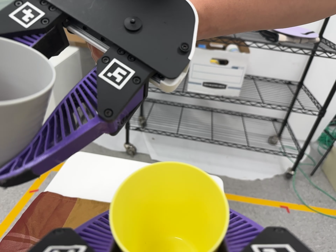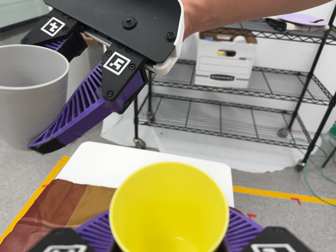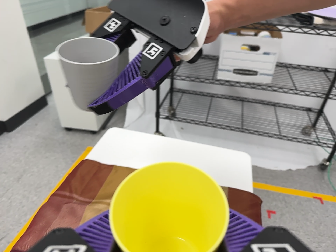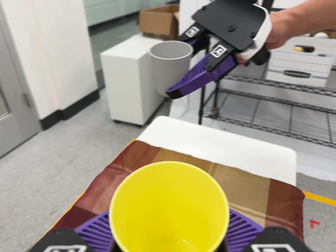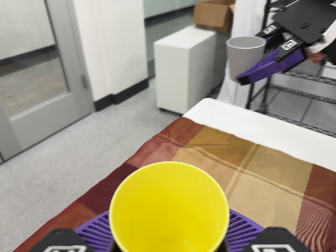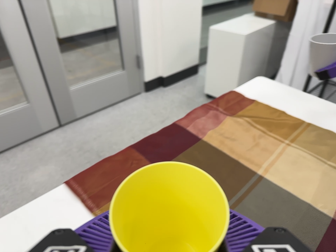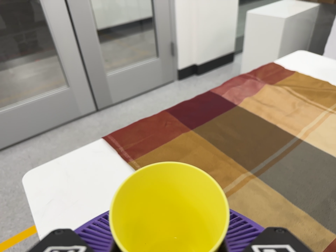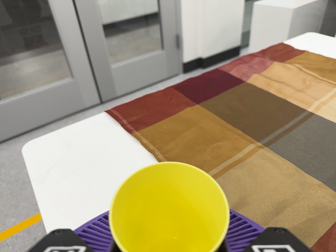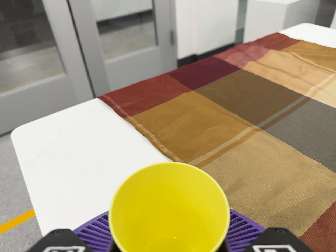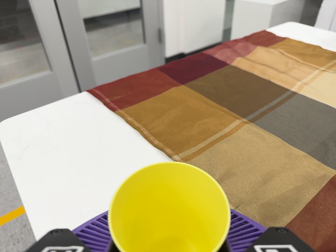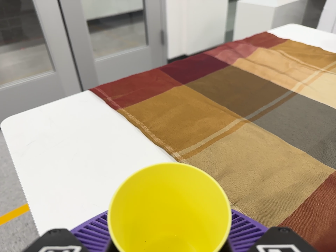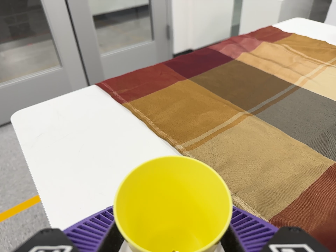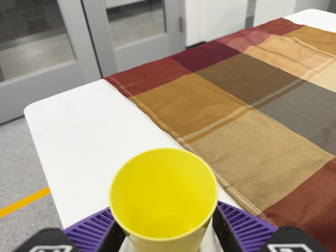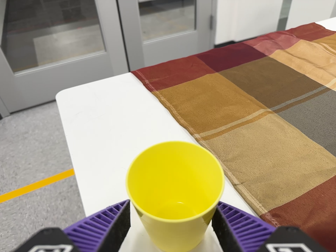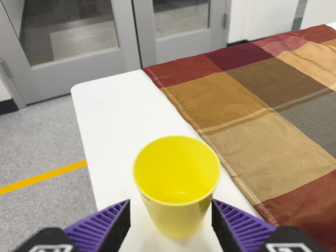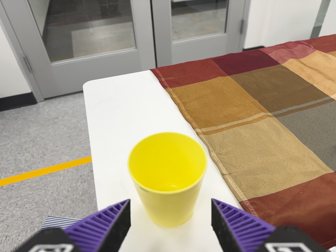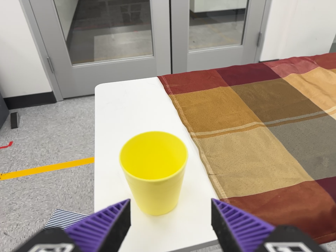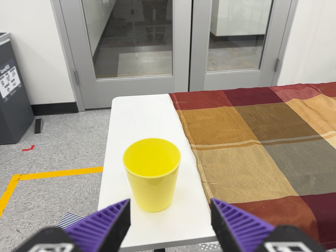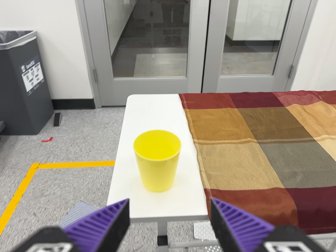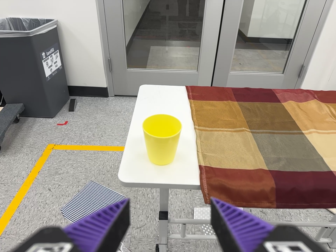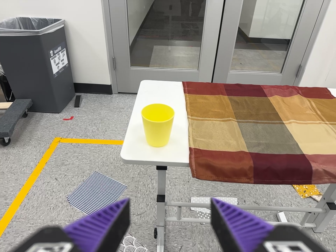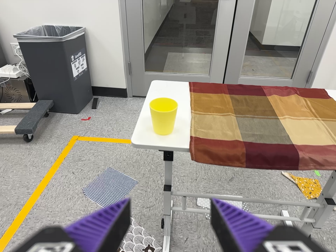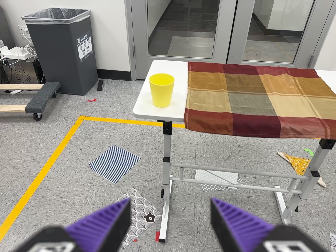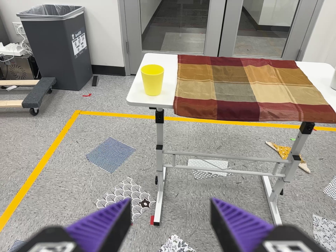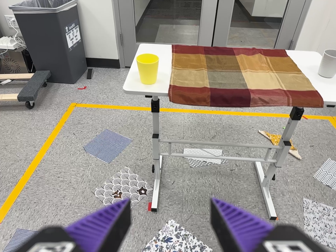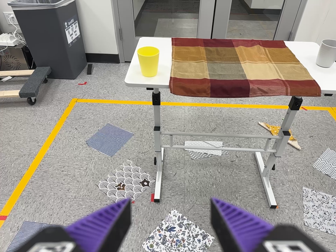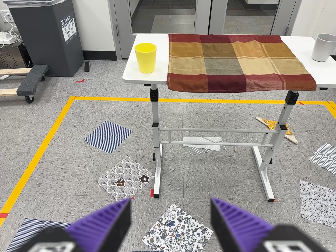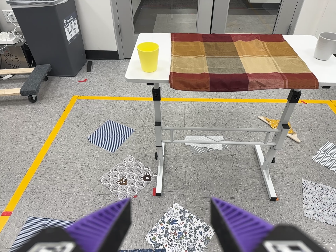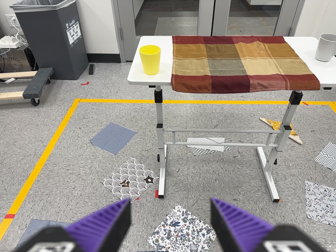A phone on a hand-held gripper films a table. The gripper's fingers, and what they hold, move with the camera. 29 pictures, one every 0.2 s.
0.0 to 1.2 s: The scene slides to the right, as the camera pans about 45 degrees to its left. It travels toward the bottom of its view and backward, about 30 cm, so close, fixed things drift upward. It rolls about its line of sight by about 20 degrees, and the scene rotates clockwise.
1.2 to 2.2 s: The camera travels toward the bottom of its view, about 9 cm, so close, fixed things drift upward.
2.2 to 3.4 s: The camera pans to its left by about 20 degrees. It travels backward and to its right, about 18 cm, so what stands in front gets smaller. It rolls about its line of sight by about 20 degrees, and the scene rotates clockwise.
3.4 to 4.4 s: The camera pans to its left by about 10 degrees. It travels backward, about 40 cm, so what stands in front gets smaller. It rolls about its line of sight by about 10 degrees, and the scene rotates clockwise.
4.4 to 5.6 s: The camera travels backward and toward the bottom of its view, about 16 cm, so what stands in front gets smaller.
The film runs backward here.
